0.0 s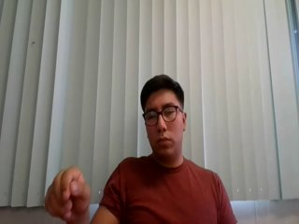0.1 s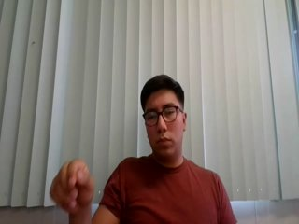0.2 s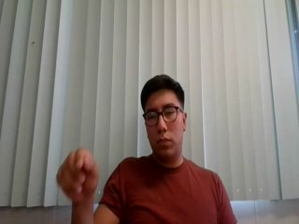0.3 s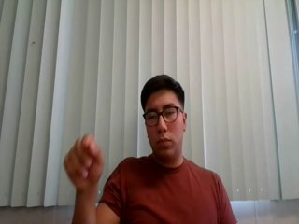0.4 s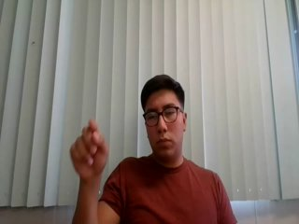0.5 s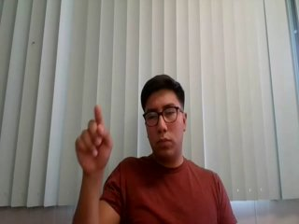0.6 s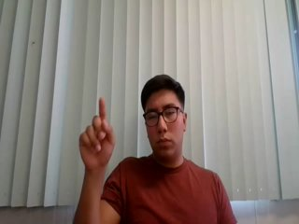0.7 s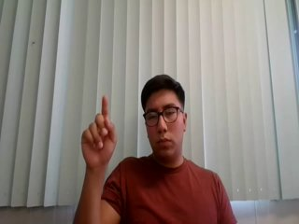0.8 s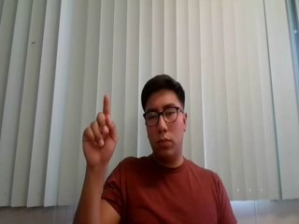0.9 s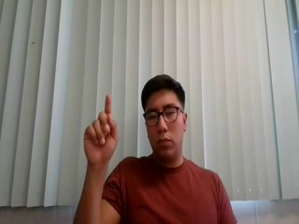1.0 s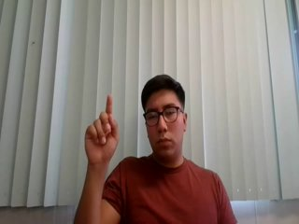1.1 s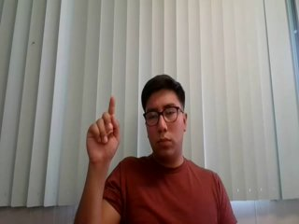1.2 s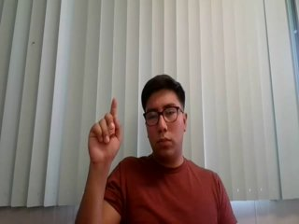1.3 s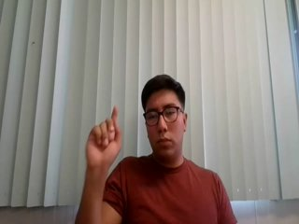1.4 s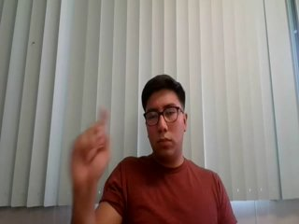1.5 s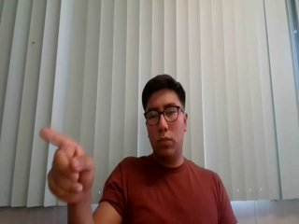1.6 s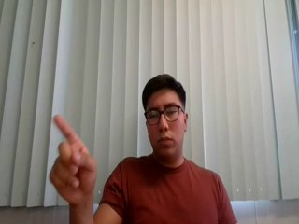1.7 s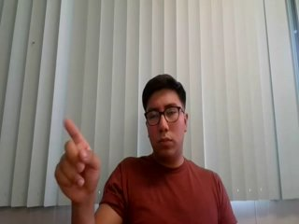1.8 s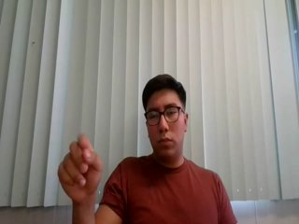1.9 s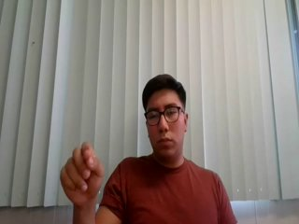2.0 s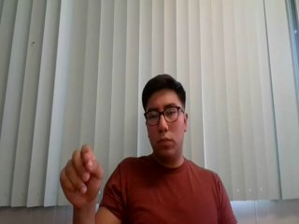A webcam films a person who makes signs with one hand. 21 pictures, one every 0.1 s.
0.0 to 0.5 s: Pointing with two fingers.
0.6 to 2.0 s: Click with one finger.
